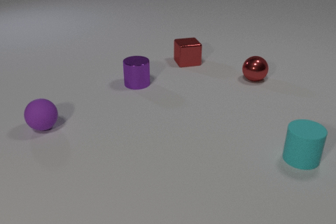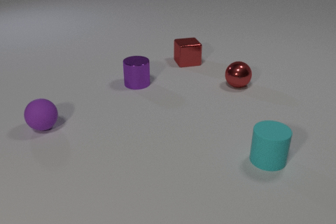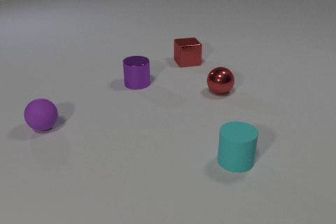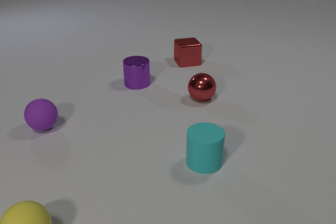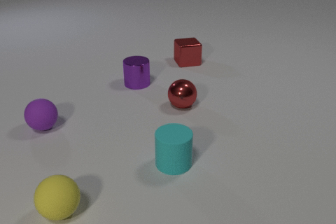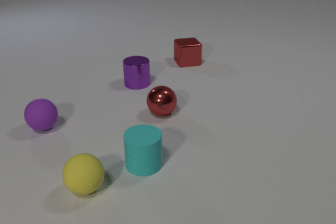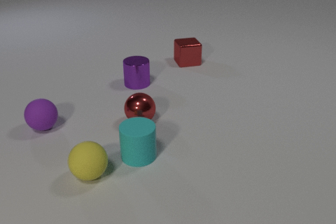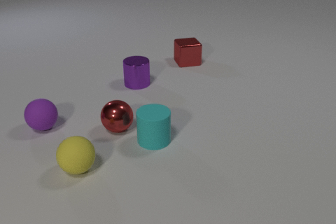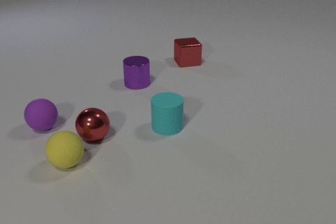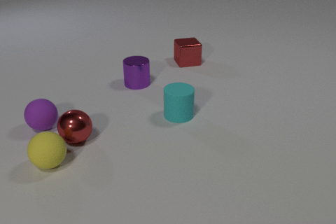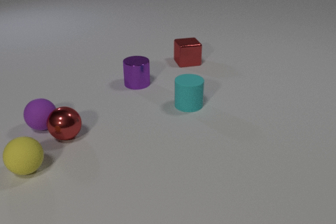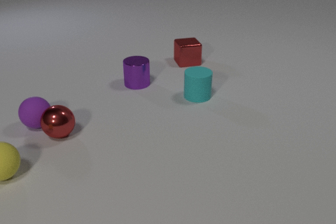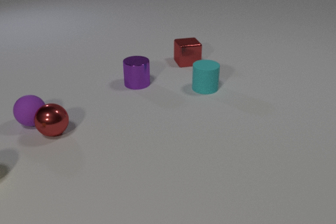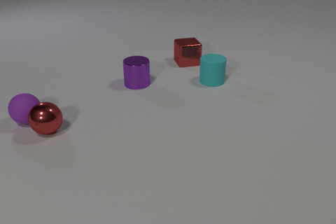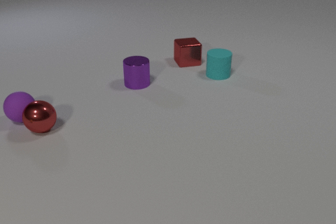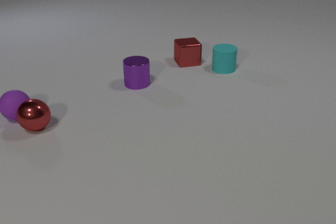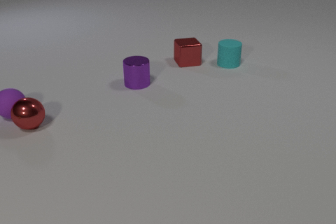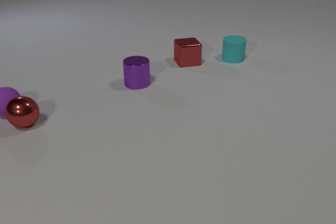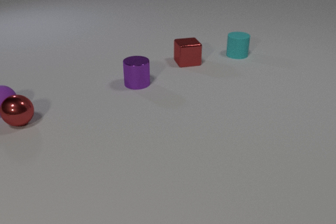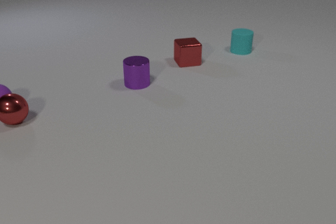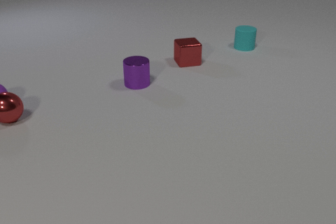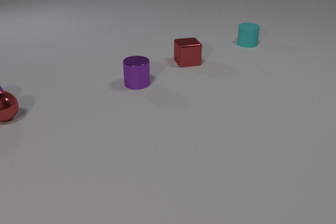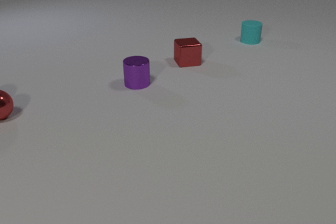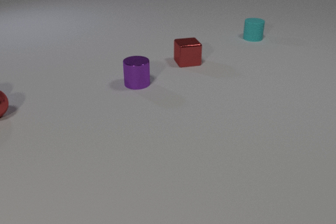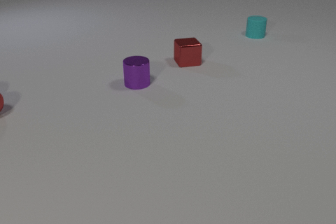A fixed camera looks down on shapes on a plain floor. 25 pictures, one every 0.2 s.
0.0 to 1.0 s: The yellow rubber sphere comes in at the bottom edge, rolls to the right and away from the camera. The cyan rubber cylinder slides to the left. The red metal sphere rolls to the left and toward the camera.
1.0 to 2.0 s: The yellow rubber sphere rolls to the left and away from the camera. The cyan rubber cylinder slides away from the camera and to the right. The red metal sphere rolls to the left. The yellow rubber sphere and the cyan rubber cylinder collide. The yellow rubber sphere and the red metal sphere collide. The red metal sphere and the purple rubber sphere collide.
2.0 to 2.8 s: The yellow rubber sphere rolls to the left, leaves at the left edge. The cyan rubber cylinder slides away from the camera and to the right. The red metal sphere rolls to the left and away from the camera. The purple rubber sphere rolls away from the camera and to the left.
2.8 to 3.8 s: The cyan rubber cylinder slides away from the camera. The red metal sphere rolls to the left and away from the camera. The purple rubber sphere rolls away from the camera and to the left.
3.8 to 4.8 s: The cyan rubber cylinder slides away from the camera. The red metal sphere rolls away from the camera and to the left. The purple rubber sphere rolls away from the camera and to the left, leaves at the left edge.
Are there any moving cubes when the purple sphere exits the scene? no.
What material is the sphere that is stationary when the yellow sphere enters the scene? rubber.
How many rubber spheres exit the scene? 2.
